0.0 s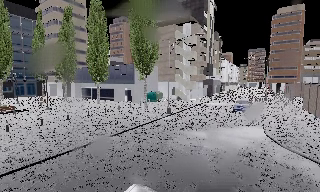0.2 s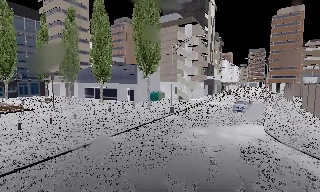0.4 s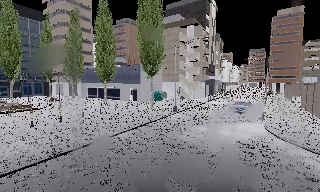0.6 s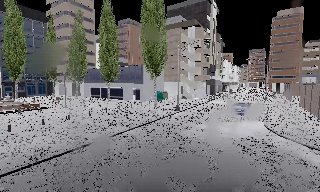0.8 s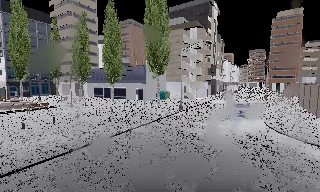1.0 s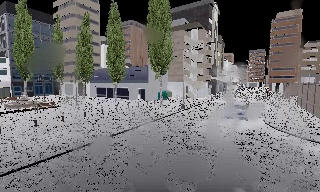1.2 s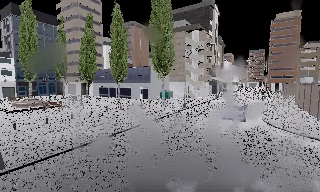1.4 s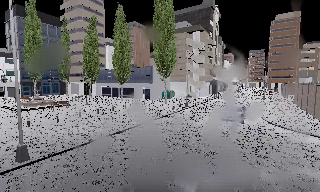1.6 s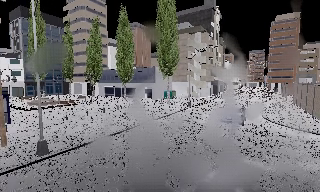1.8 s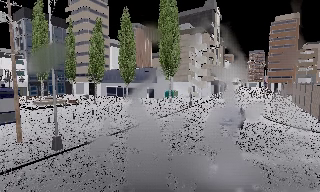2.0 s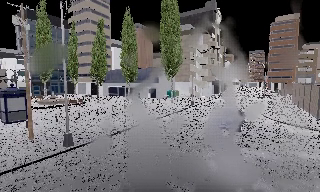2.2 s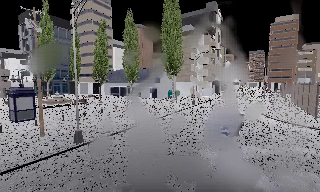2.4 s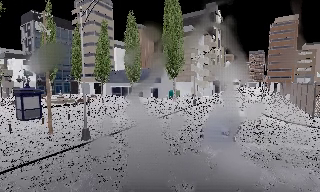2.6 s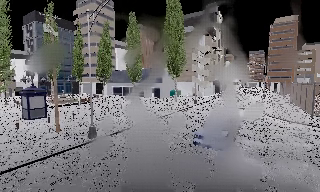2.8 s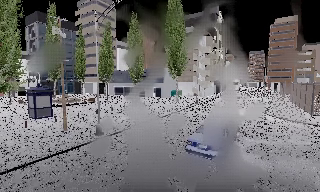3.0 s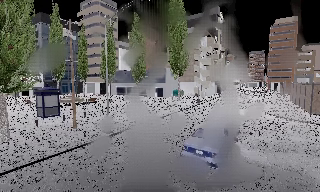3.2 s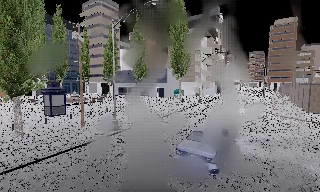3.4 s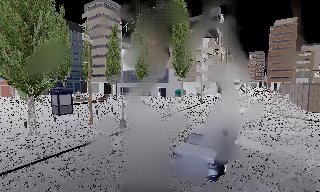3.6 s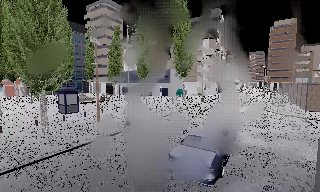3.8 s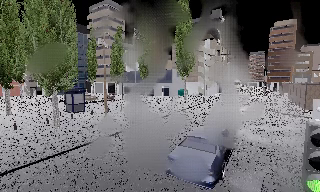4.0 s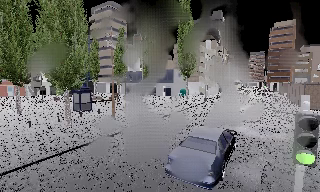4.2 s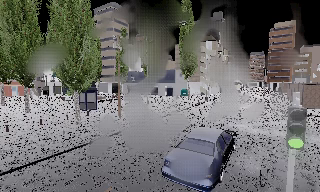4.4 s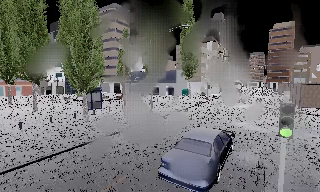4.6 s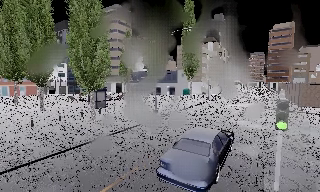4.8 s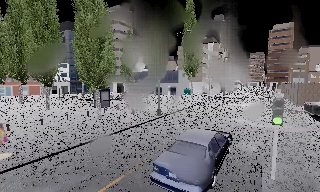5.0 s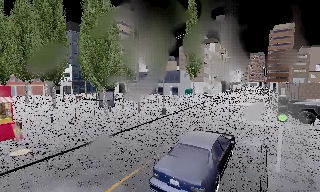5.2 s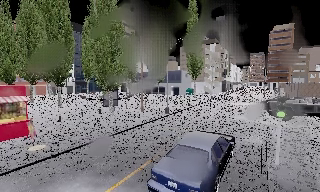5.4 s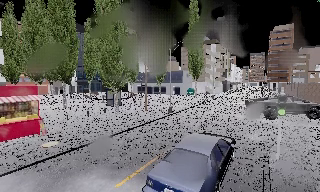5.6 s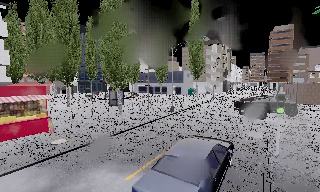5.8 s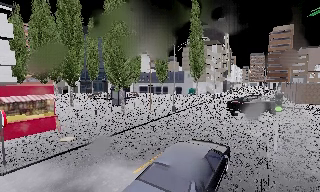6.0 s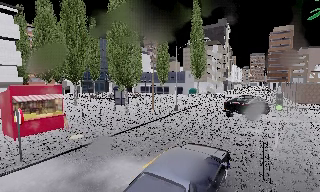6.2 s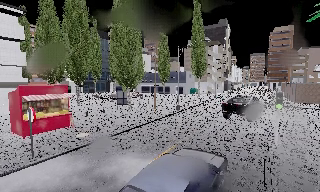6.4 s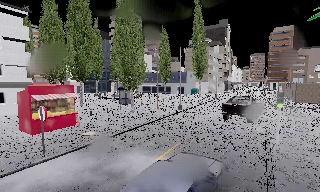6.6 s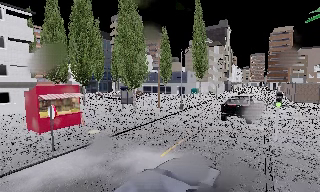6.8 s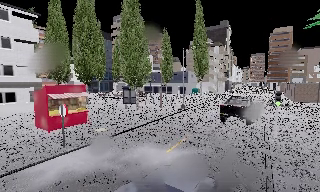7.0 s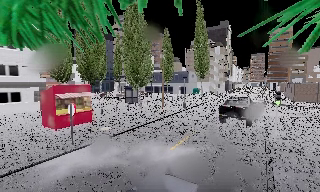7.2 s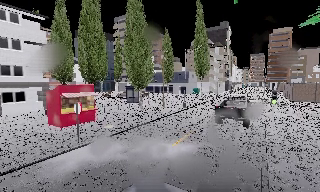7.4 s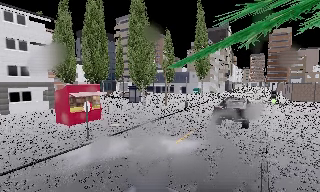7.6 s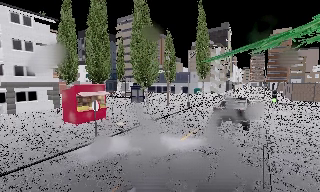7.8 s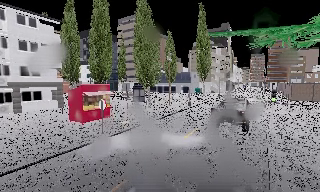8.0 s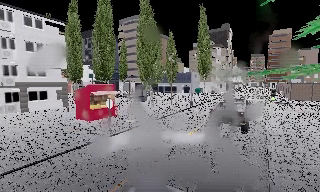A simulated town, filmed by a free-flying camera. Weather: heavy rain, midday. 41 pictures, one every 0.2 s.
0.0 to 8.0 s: The camera travels backward and to its left, about 25 m, so what stands in front gets smaller.
The film runs backward here.
